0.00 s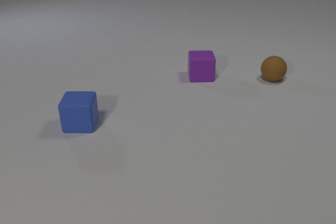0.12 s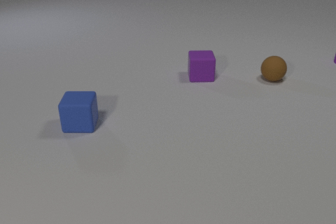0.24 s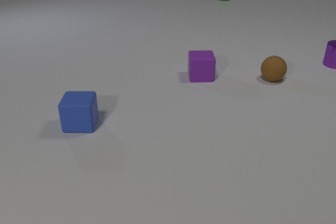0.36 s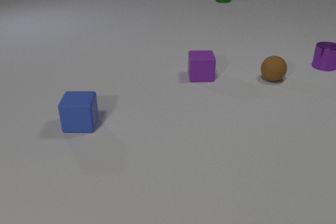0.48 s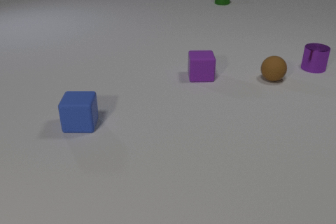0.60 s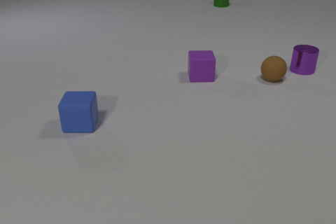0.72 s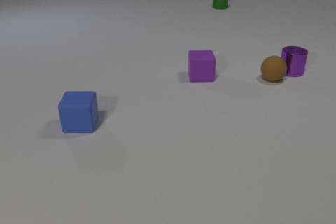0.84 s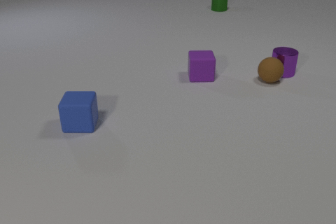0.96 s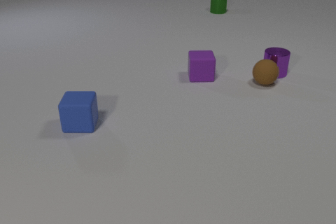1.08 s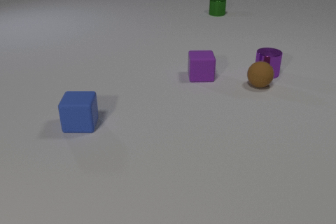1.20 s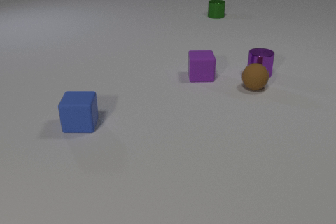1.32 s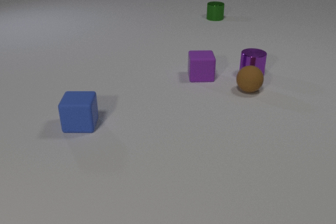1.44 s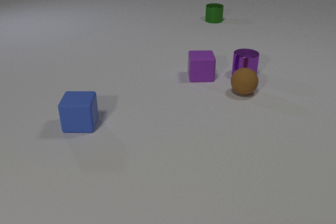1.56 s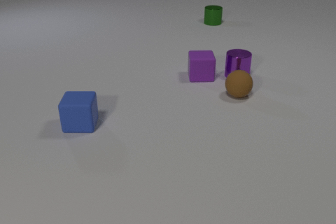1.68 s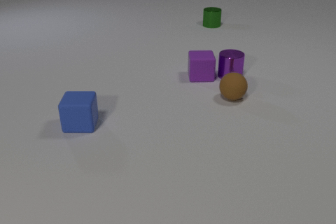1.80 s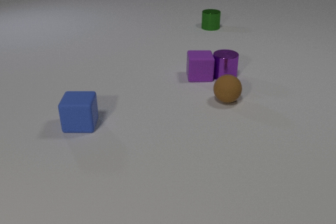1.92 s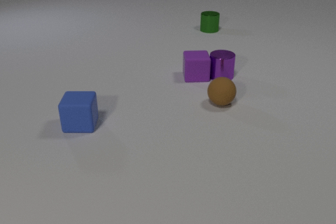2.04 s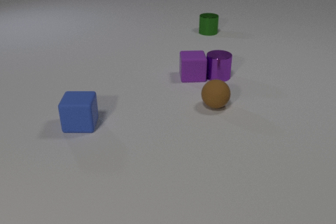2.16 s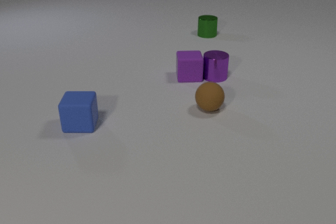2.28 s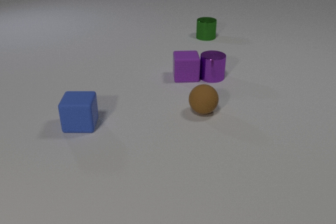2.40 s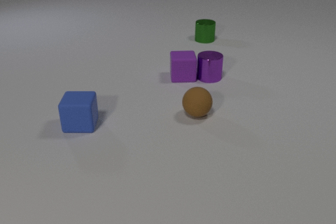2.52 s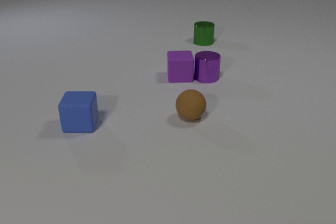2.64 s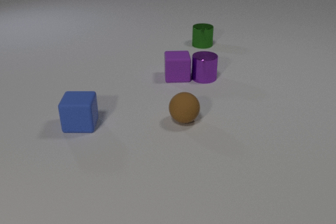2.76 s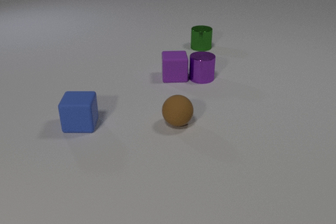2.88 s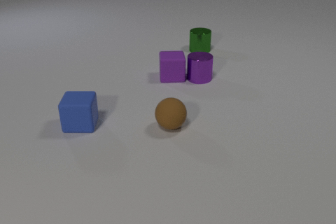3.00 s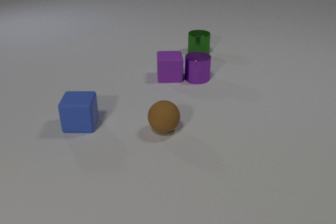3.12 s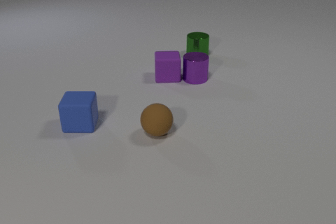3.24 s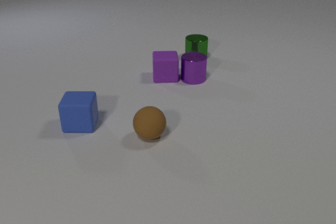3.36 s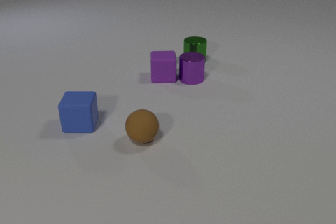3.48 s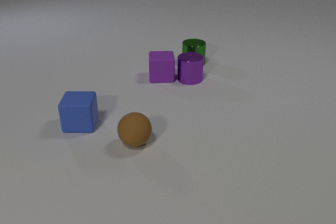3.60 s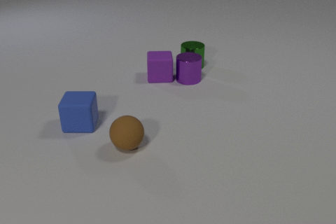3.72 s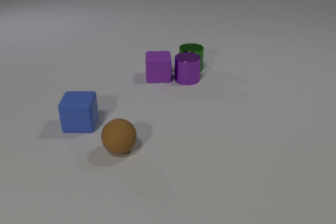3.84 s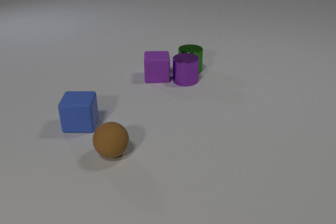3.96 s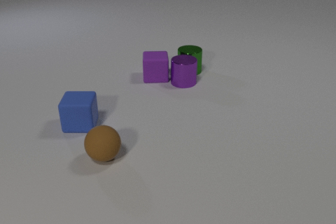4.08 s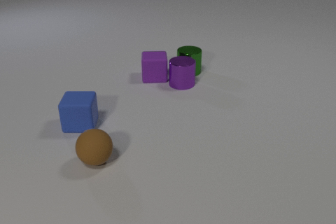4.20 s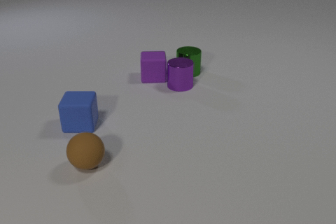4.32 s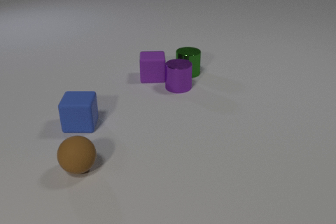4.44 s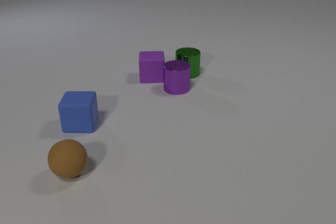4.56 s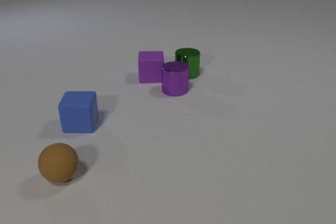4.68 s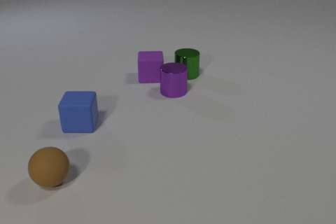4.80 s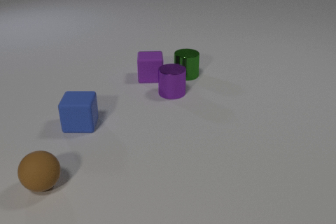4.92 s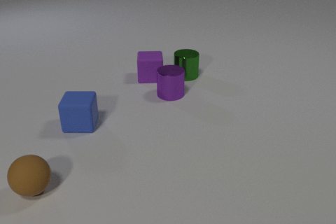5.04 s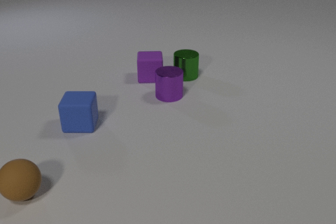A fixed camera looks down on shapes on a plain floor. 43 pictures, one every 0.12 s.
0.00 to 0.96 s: The purple metal cylinder comes in at the right edge, slides to the left and toward the camera. The brown rubber sphere rolls toward the camera and to the left. The green metal cylinder comes in at the top edge, slides toward the camera. The purple metal cylinder and the brown rubber sphere collide.
0.96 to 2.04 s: The purple metal cylinder slides to the left. The brown rubber sphere rolls toward the camera and to the left. The purple rubber cube slides to the left. The green metal cylinder slides toward the camera. The purple metal cylinder and the purple rubber cube collide.
2.04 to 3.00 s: The purple metal cylinder slides to the left. The brown rubber sphere rolls to the left and toward the camera. The purple rubber cube slides to the left. The green metal cylinder slides toward the camera.
3.00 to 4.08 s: The purple metal cylinder slides to the left and toward the camera. The brown rubber sphere rolls to the left and toward the camera. The purple rubber cube slides to the left. The green metal cylinder slides toward the camera. The purple metal cylinder and the green metal cylinder collide.
4.08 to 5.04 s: The purple metal cylinder slides toward the camera and to the left. The brown rubber sphere rolls to the left and toward the camera. The green metal cylinder slides toward the camera.
Are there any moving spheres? yes.
What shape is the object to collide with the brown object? cylinder.
How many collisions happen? 3.
